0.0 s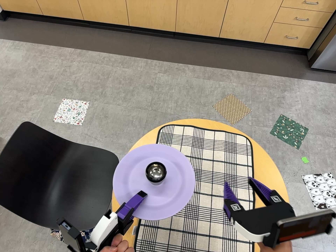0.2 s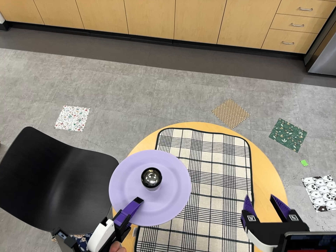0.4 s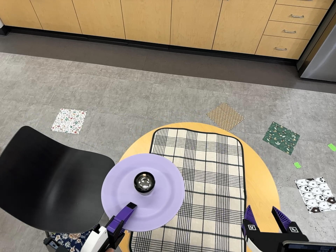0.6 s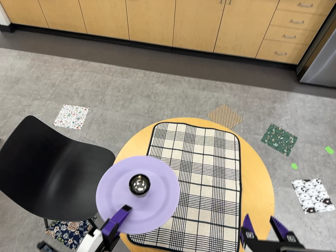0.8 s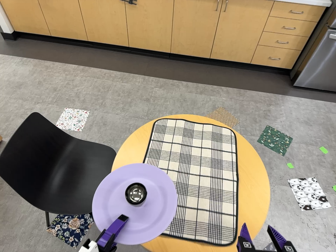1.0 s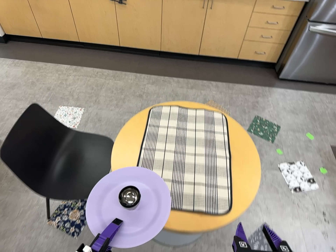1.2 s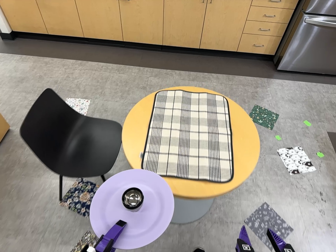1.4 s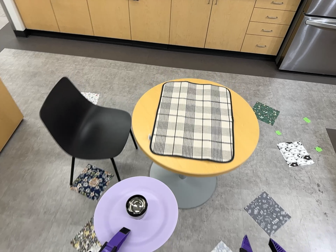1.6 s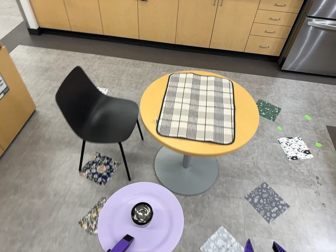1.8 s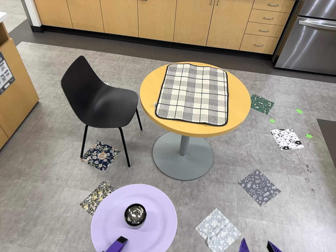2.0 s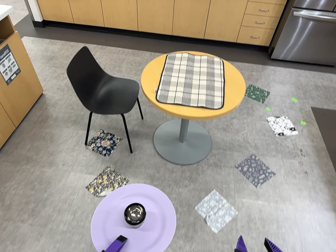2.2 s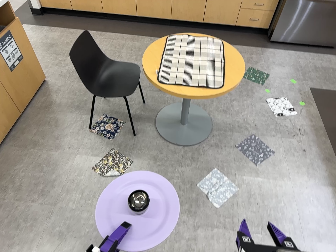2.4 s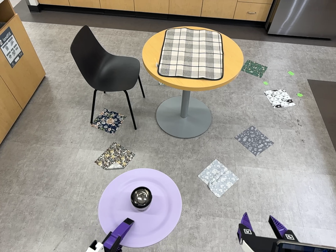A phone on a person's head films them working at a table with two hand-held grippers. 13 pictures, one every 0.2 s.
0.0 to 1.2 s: The camera travels toward the bottom of its view and backward, about 50 cm, so close, fixed things drift upward. Its aim tips toward the top of its view by about 10 degrees.
1.2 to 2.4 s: The camera travels toward the bottom of its view and backward, about 80 cm, so close, fixed things drift upward.
The film runs backward here.
